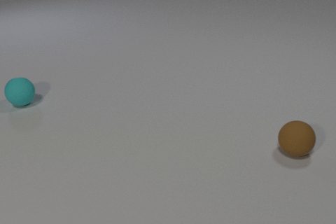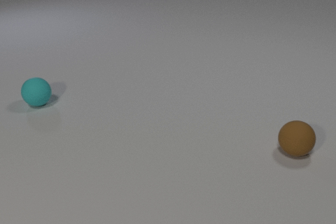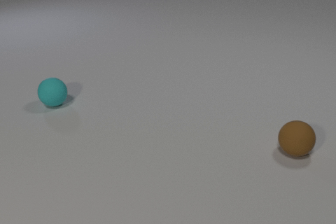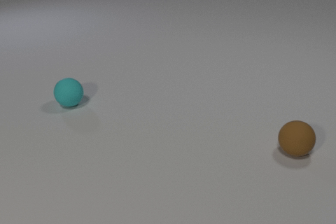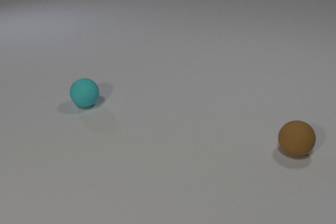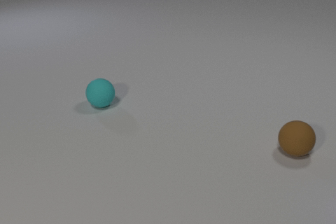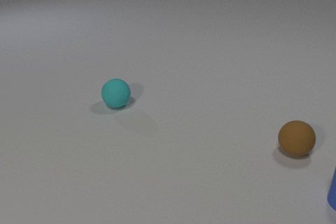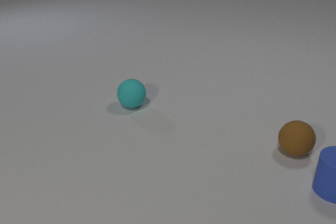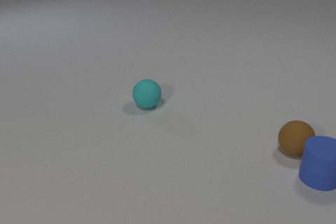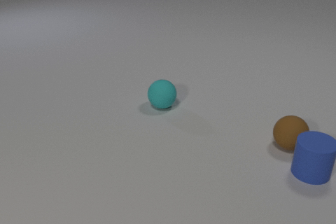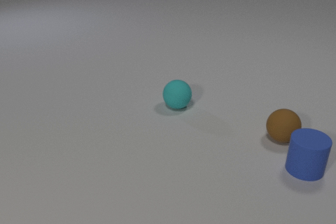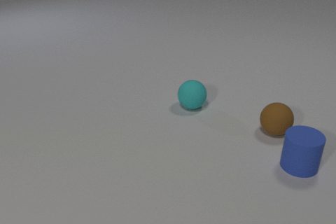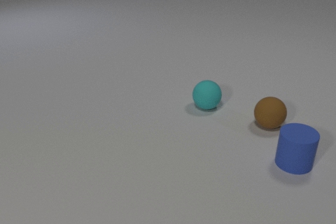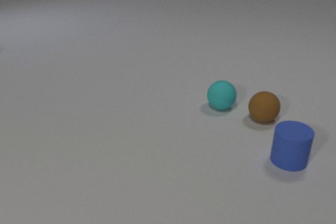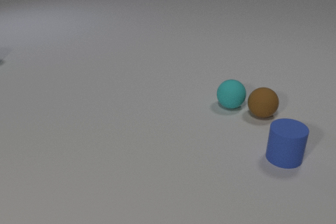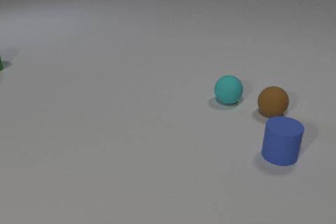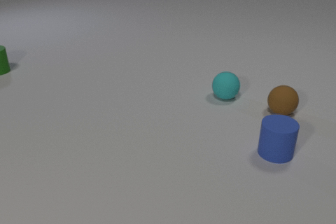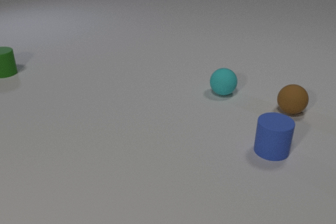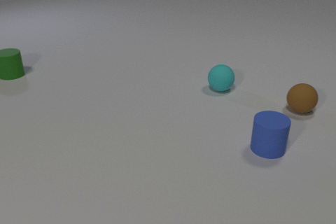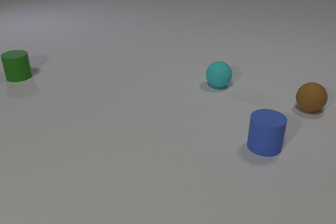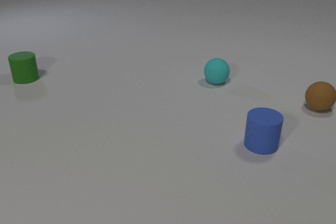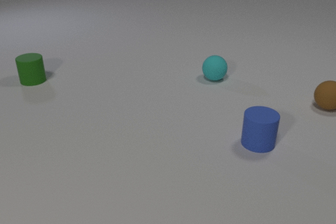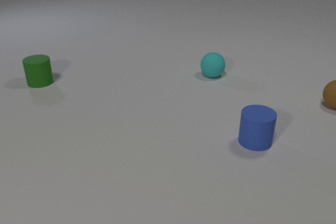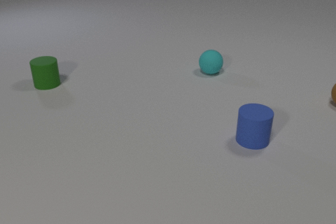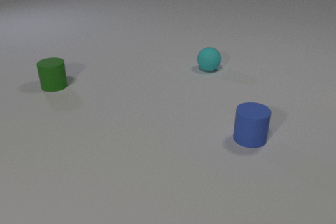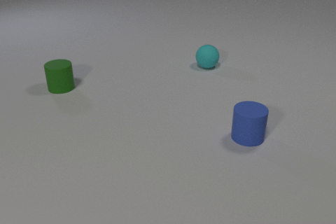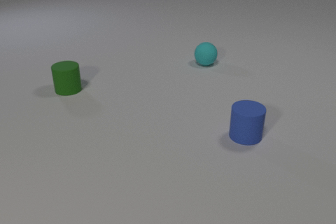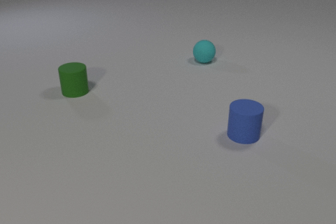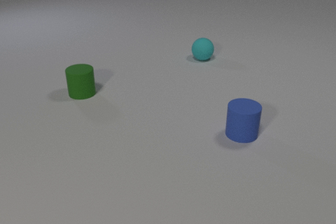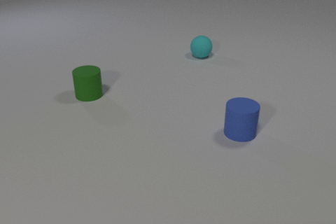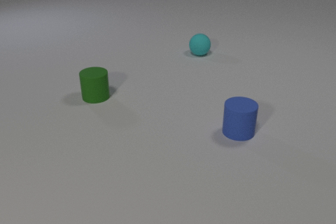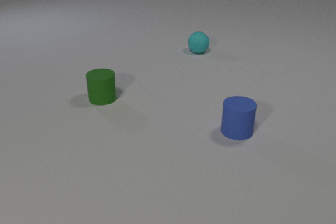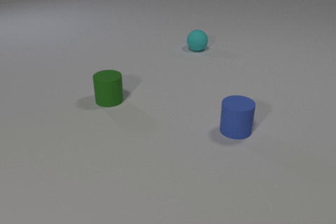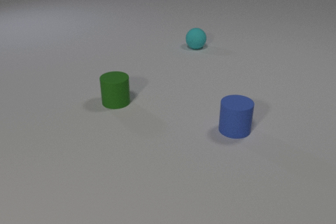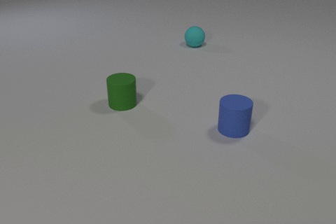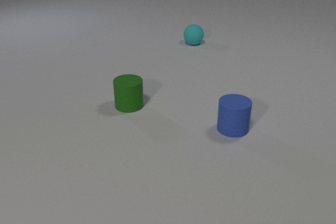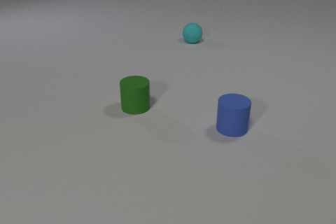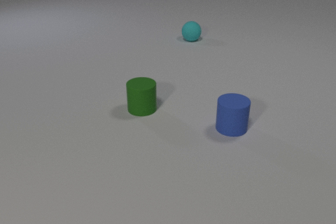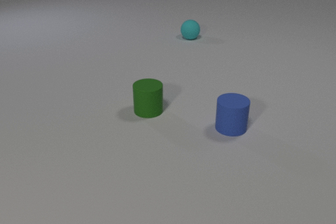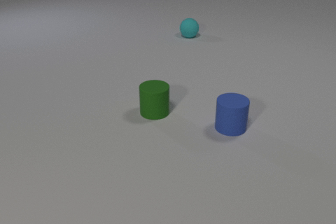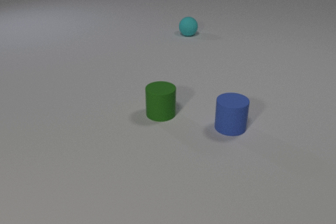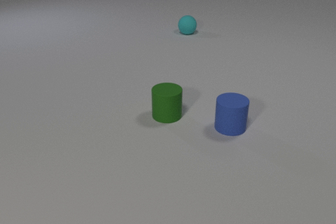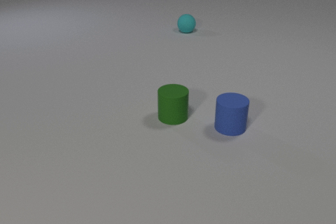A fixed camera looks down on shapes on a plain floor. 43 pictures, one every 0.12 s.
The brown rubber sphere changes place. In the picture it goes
away from the camera.
0.00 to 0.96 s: The blue rubber cylinder comes in at the right edge, slides to the left and away from the camera. The cyan rubber sphere rolls to the right.
0.96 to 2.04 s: The blue rubber cylinder slides to the left and away from the camera. The brown rubber sphere rolls away from the camera. The green rubber cylinder comes in at the left edge, slides toward the camera and to the right. The cyan rubber sphere rolls to the right and away from the camera. The blue rubber cylinder and the brown rubber sphere collide. The brown rubber sphere and the cyan rubber sphere collide.
2.04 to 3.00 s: The blue rubber cylinder slides to the left and away from the camera. The brown rubber sphere rolls to the right and away from the camera, leaves at the right edge. The green rubber cylinder slides toward the camera and to the right. The cyan rubber sphere rolls away from the camera.
3.00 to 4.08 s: The blue rubber cylinder slides to the left and away from the camera. The green rubber cylinder slides to the right and toward the camera. The cyan rubber sphere rolls away from the camera.
4.08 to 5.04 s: The green rubber cylinder slides to the right and toward the camera. The cyan rubber sphere rolls away from the camera.
How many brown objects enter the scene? 0.
Are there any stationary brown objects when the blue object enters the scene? yes.
How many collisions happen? 2.
